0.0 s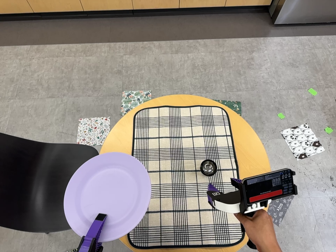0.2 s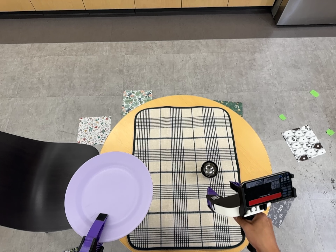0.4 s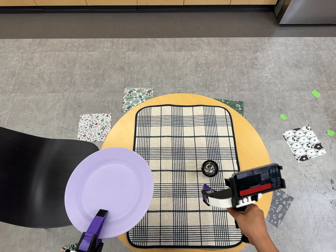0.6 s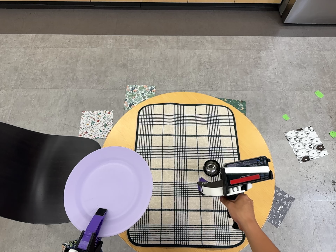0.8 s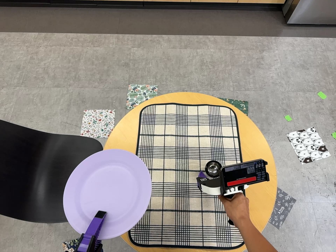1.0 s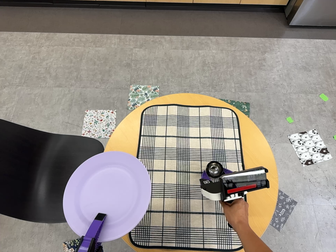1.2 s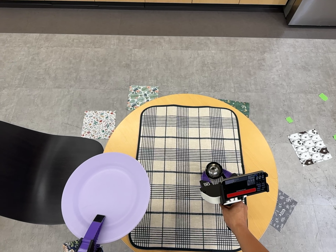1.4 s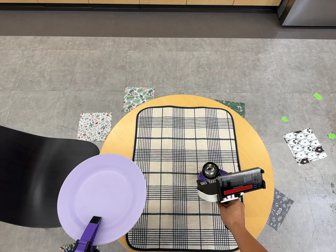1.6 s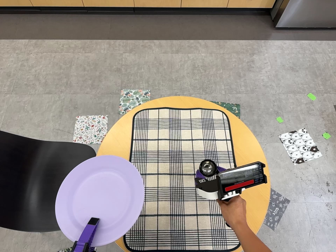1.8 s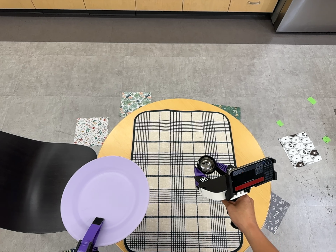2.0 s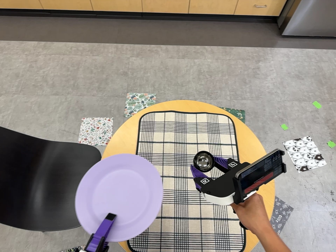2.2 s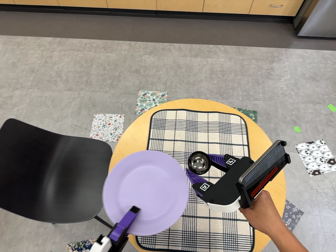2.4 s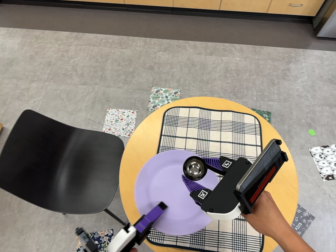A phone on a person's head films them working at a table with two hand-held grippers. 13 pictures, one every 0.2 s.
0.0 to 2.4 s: The camera travels to its left, about 5 cm, so close, fixed things drift to the right.
The film runs backward here.
